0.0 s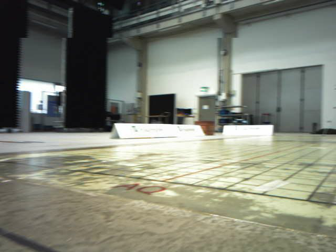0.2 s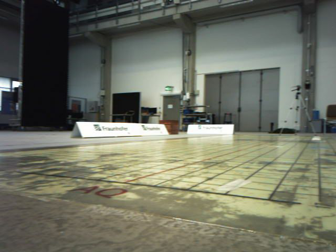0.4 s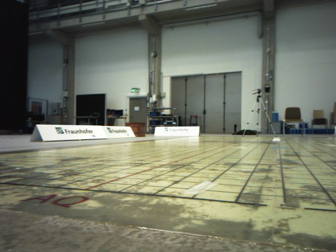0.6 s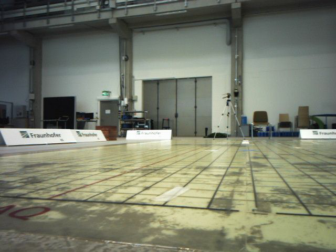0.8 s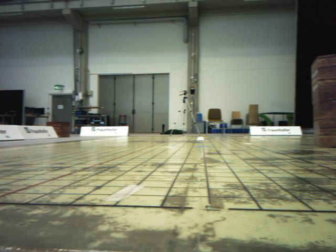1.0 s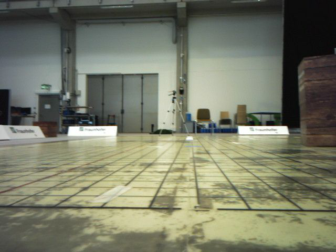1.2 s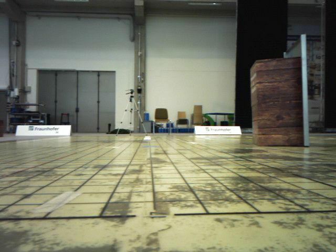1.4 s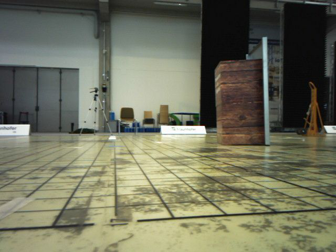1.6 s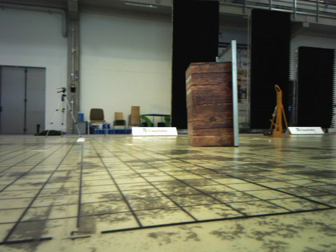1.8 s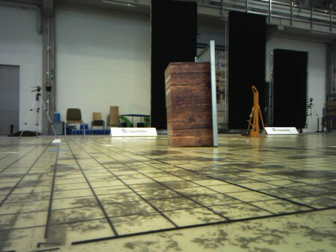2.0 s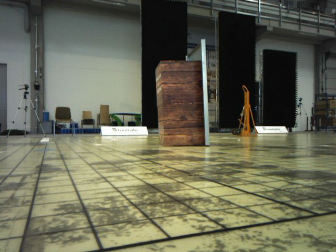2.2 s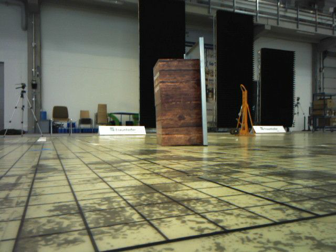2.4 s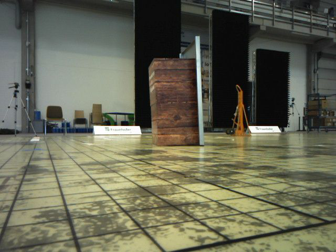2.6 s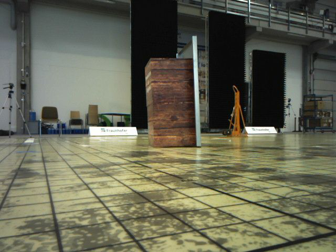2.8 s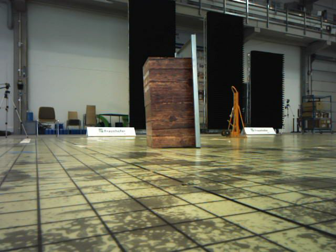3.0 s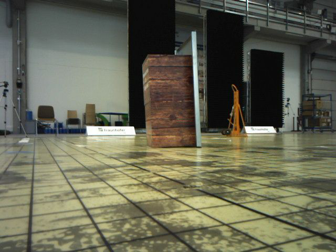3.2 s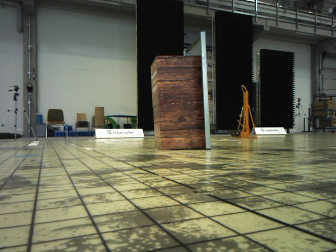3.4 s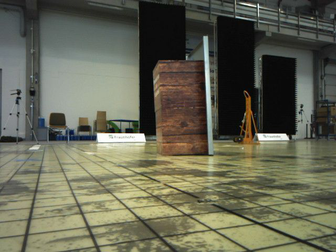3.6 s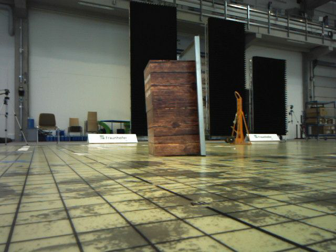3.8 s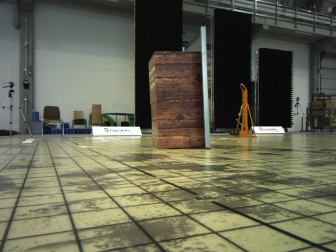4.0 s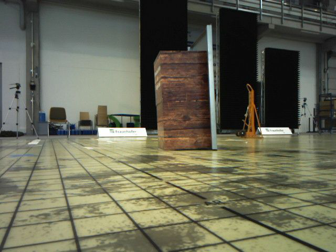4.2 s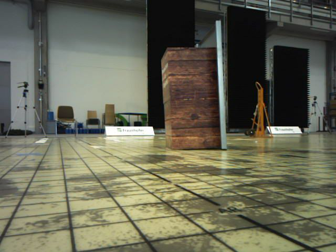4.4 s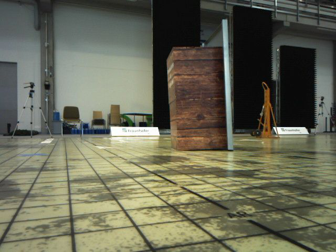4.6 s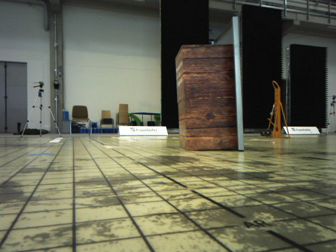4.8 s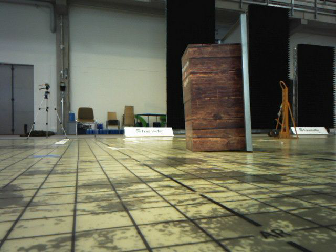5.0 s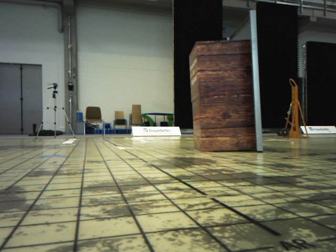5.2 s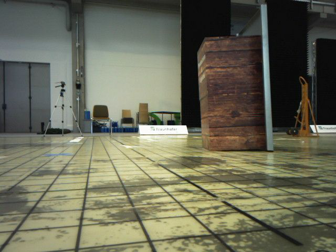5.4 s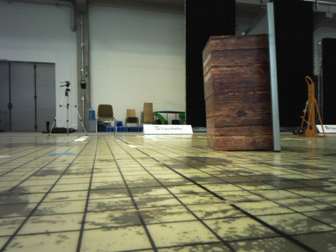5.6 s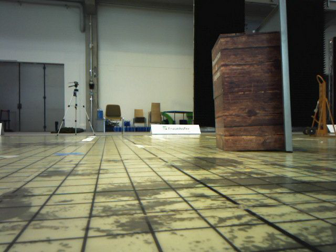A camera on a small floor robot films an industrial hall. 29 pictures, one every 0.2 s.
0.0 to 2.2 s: The scene slides to the left, as the camera pans about 60 degrees to its right. It travels forward, about 0.4 m.
2.2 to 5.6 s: The camera swings to its left by about 10 degrees, and the scene slides to the right. It travels forward, about 0.7 m, so what stands in front looms larger.
The film runs forward here.
